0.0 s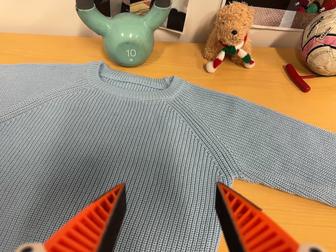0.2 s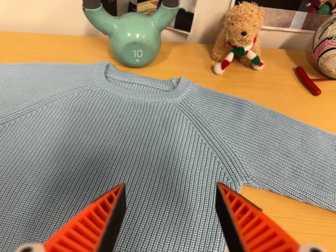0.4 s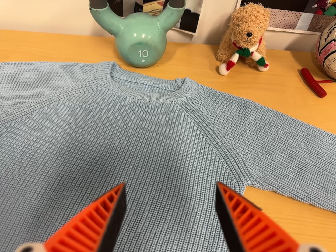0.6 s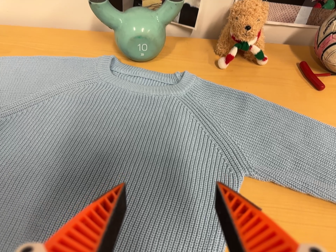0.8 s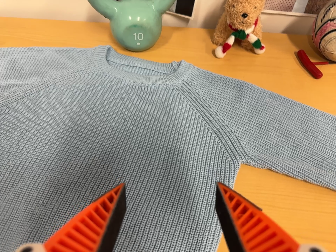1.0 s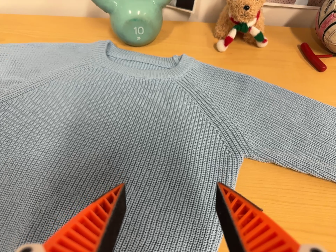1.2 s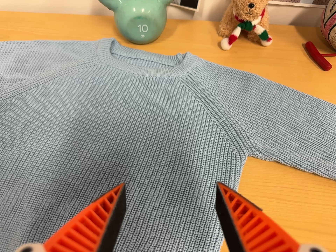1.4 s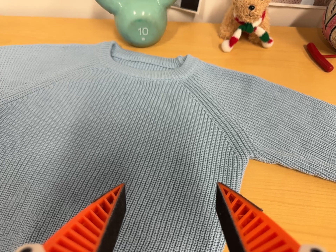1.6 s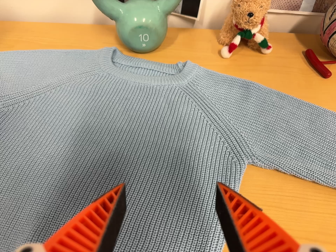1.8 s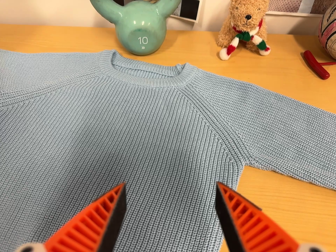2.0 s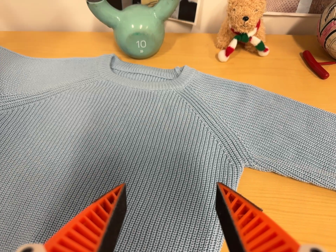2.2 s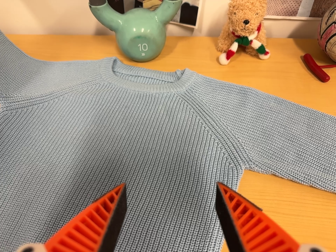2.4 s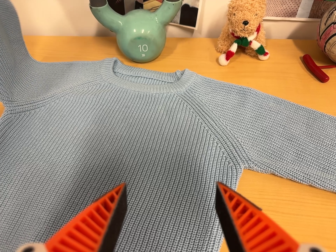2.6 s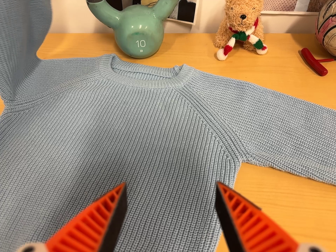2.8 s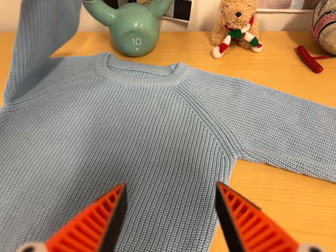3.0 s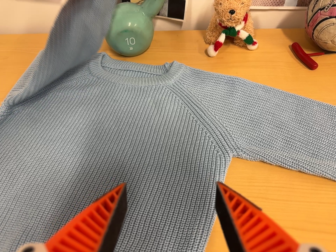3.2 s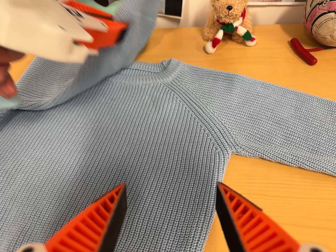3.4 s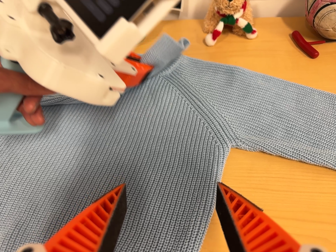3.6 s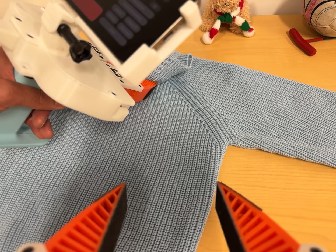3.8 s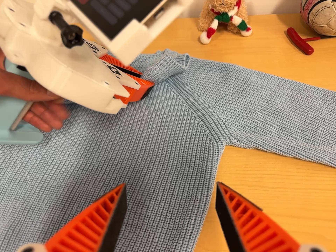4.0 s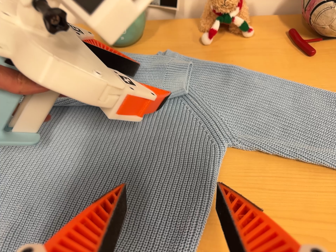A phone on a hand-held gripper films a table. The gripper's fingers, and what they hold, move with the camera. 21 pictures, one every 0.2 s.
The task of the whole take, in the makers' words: left arm across.
0.0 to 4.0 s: The camera travels to its right and toward the bottom of its view, about 6 cm.
The film runs forward here.
